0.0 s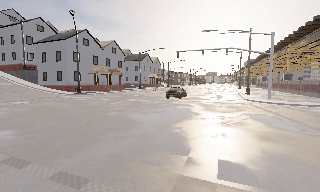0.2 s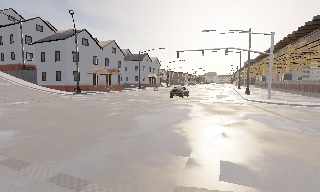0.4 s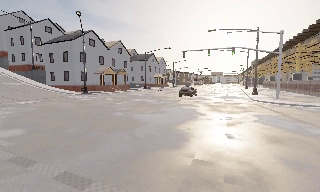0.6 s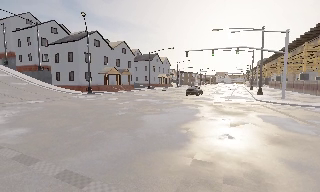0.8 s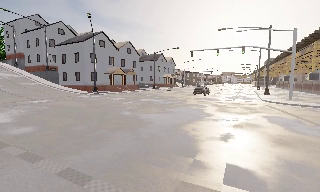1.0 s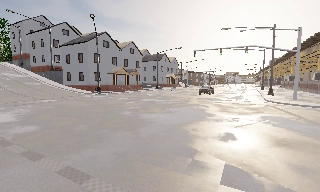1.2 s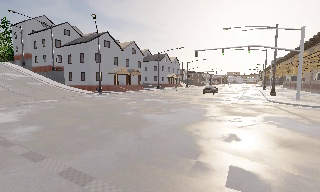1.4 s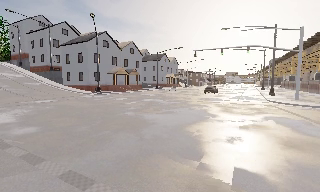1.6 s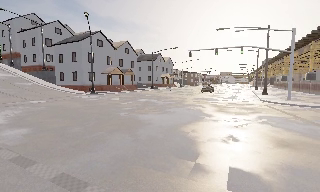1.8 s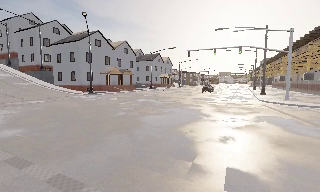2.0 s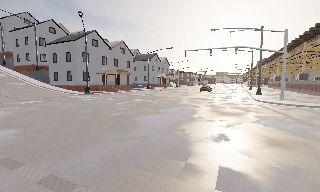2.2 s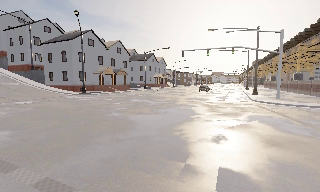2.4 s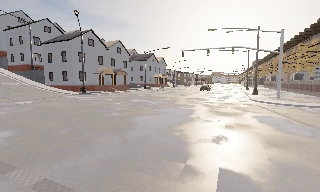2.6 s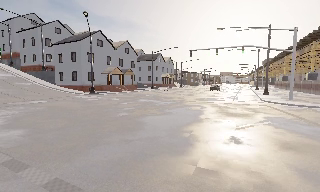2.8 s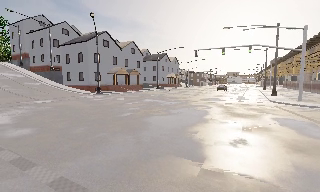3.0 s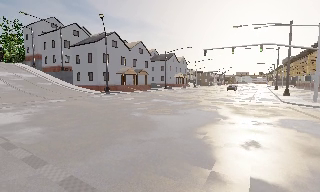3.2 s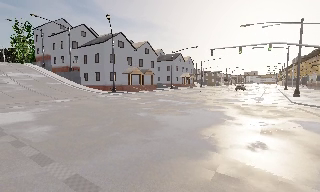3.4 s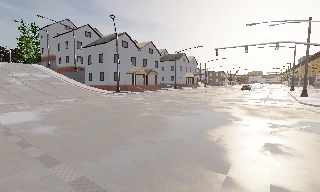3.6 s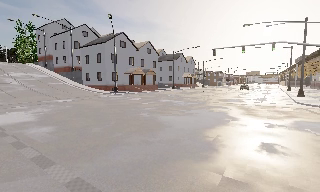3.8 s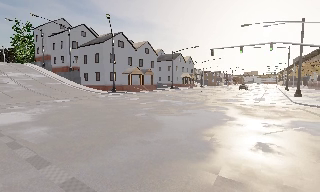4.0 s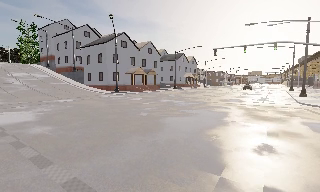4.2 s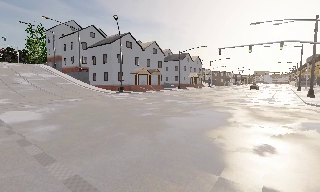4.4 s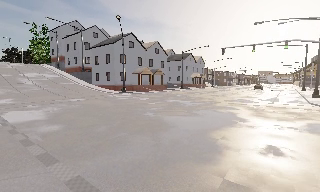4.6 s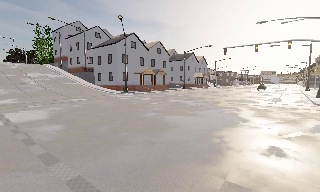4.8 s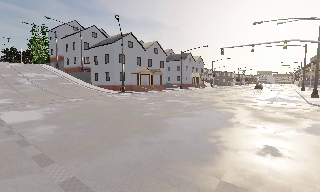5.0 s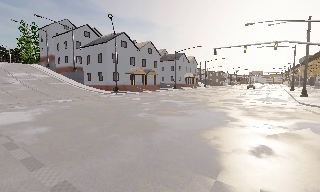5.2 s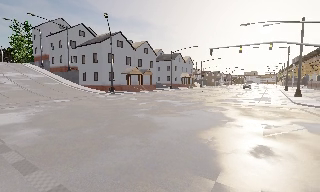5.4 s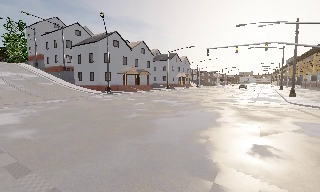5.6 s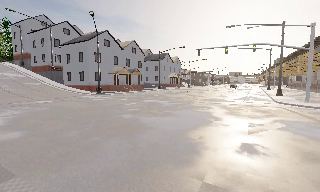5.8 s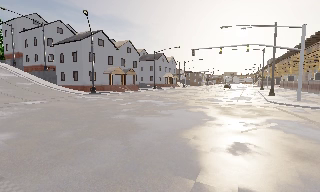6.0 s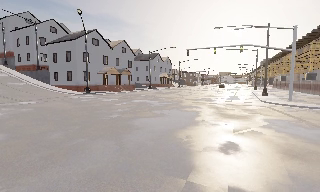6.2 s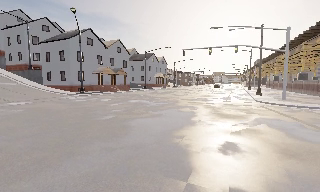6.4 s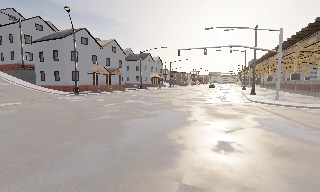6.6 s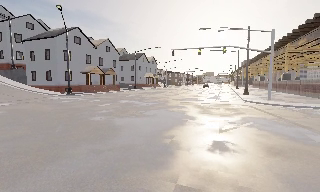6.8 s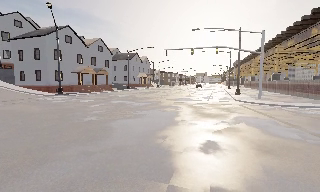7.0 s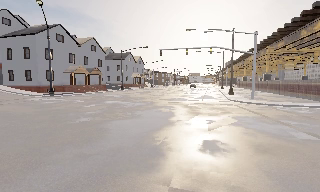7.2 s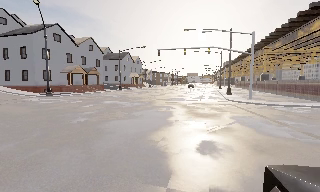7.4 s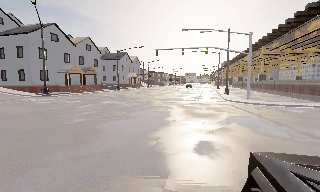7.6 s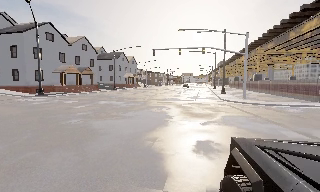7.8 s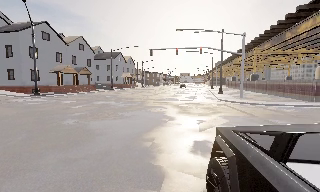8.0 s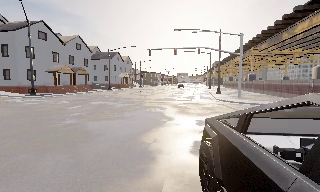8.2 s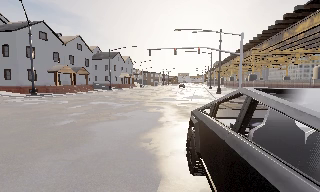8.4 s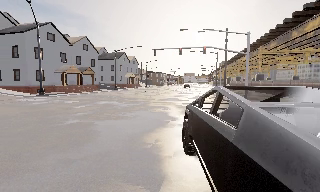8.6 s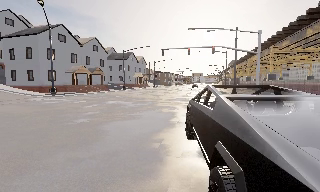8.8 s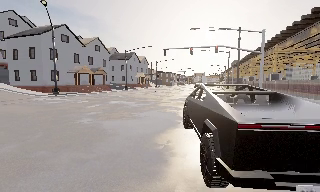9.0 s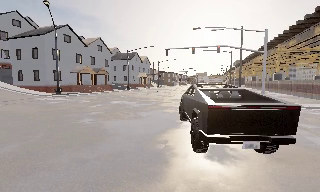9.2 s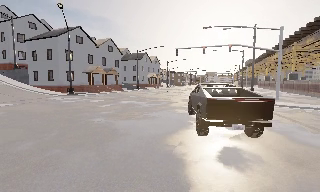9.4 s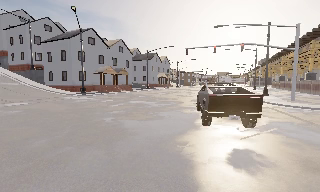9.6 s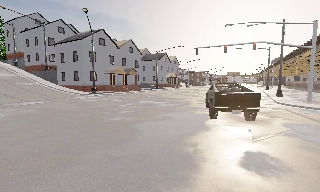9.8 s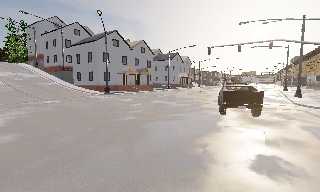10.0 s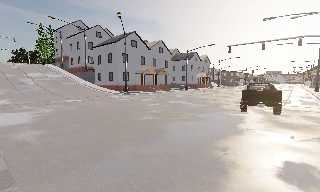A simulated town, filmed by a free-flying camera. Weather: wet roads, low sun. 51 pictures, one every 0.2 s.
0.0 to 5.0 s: The camera swings to its left by about 15 degrees, and the scene slides to the right. It travels forward, about 1 m, so what stands in front looms larger.
5.0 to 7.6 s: The camera pans to its right, which is clockwise from overhead, by about 20 degrees. It travels forward, about 0.5 m, so what stands in front looms larger.
7.6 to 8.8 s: The camera shifts only a little, or ends up much as it began.
8.8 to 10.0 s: The camera swings to its left by about 20 degrees, and the scene slides to the right.
The film runs forward here.
